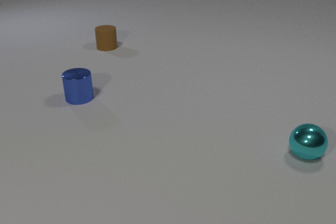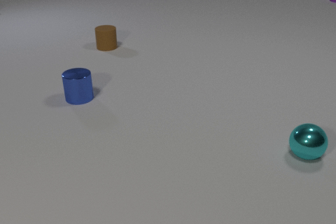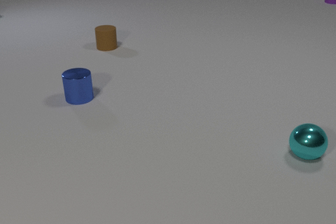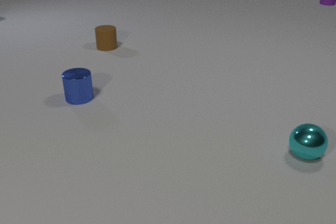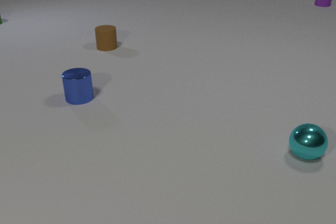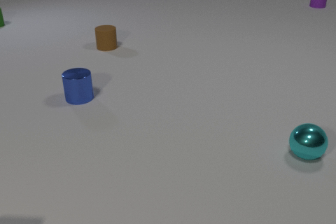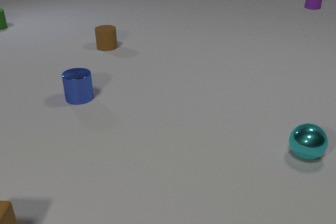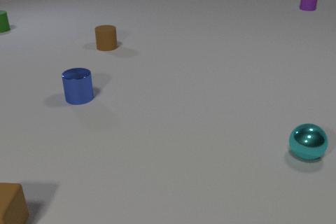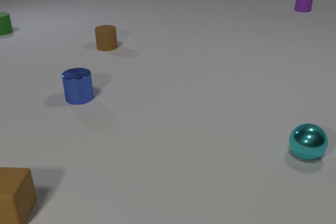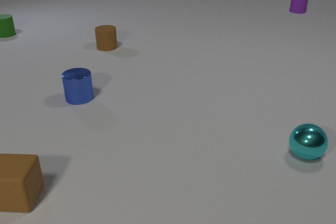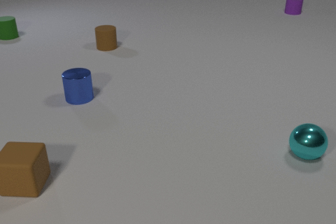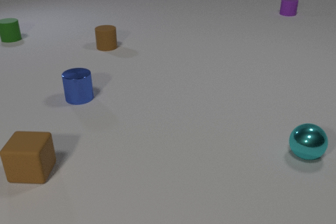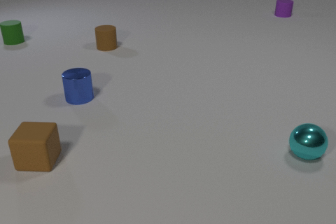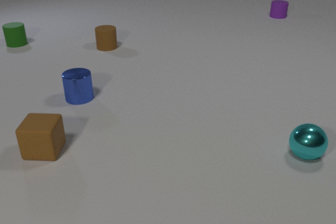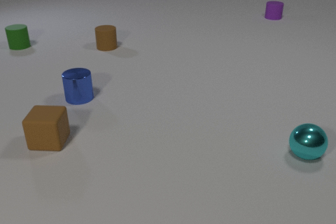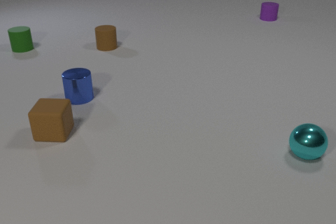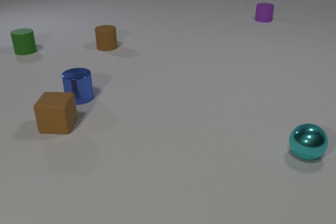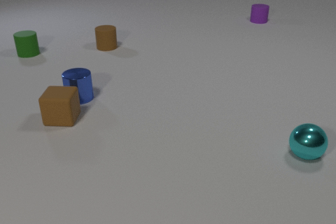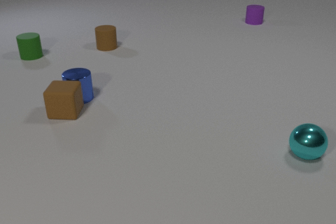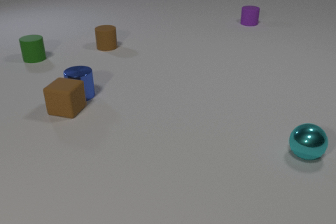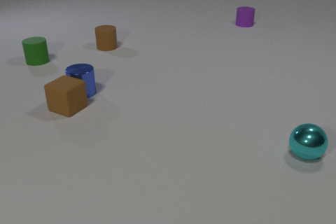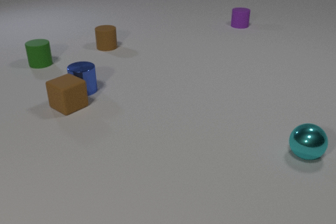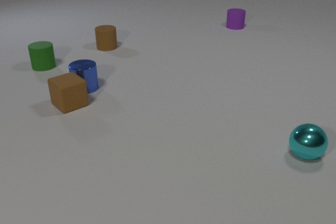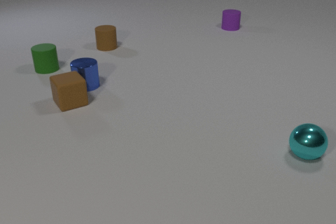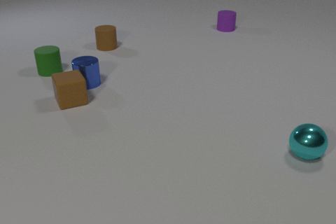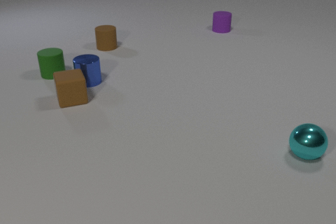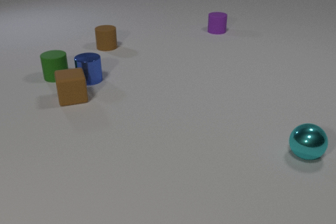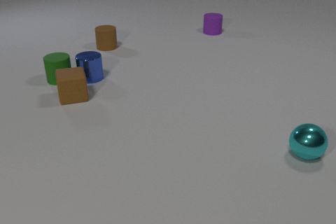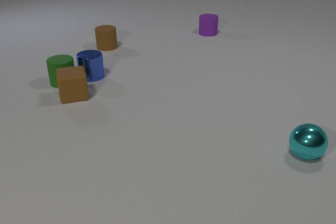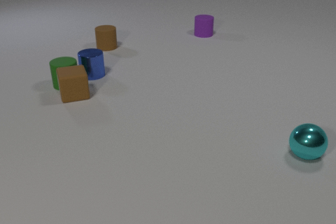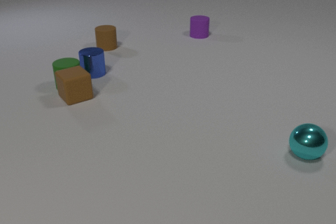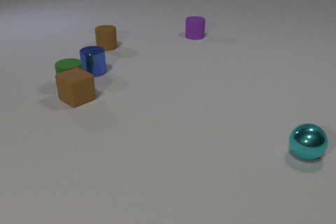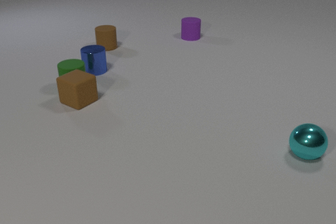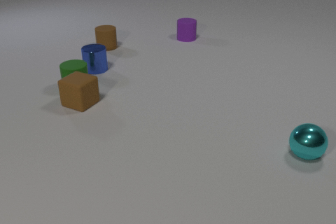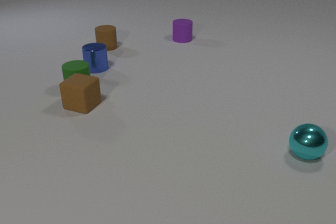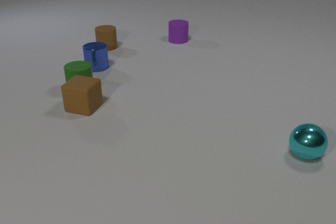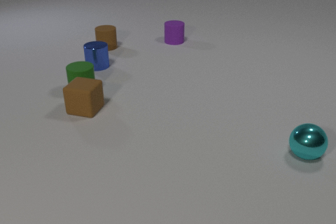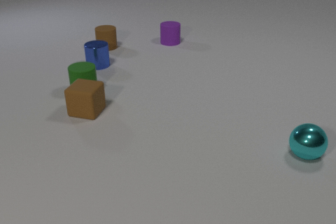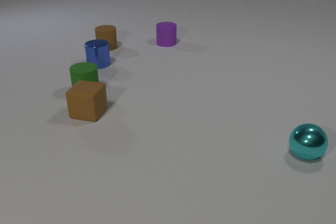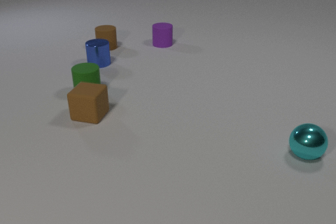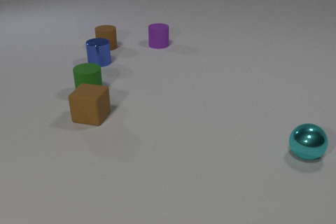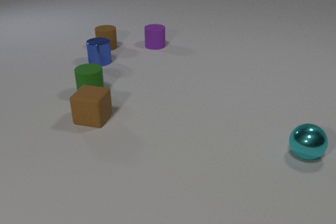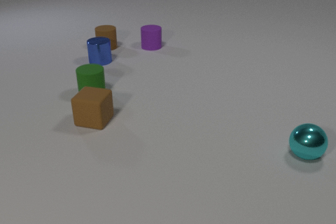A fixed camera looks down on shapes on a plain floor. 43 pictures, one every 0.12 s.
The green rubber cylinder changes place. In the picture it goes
toward the camera.
The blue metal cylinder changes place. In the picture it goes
away from the camera.
0.00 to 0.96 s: The brown rubber cube comes in at the bottom edge, slides away from the camera and to the right. The green rubber cylinder comes in at the left edge, slides toward the camera. The purple rubber cylinder slides toward the camera and to the left.
0.96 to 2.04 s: The brown rubber cube slides away from the camera. The green rubber cylinder slides toward the camera. The purple rubber cylinder slides toward the camera and to the left.
2.04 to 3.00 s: The brown rubber cube slides away from the camera, spins so that its near face slides to the left, clockwise seen from above. The blue metal cylinder slides away from the camera. The green rubber cylinder slides toward the camera. The purple rubber cylinder slides to the left and toward the camera. The brown rubber cube and the blue metal cylinder collide.
3.00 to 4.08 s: The brown rubber cube slides toward the camera and to the right, spins counterclockwise seen from above by about 45 degrees, its near face sliding to the right. The blue metal cylinder slides away from the camera. The green rubber cylinder slides toward the camera and to the right. The purple rubber cylinder slides to the left and toward the camera. The brown rubber cube and the green rubber cylinder collide.
4.08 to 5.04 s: The brown rubber cube slides toward the camera. The blue metal cylinder slides away from the camera. The green rubber cylinder slides to the right and toward the camera. The purple rubber cylinder slides to the left and toward the camera.
How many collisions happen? 2.
How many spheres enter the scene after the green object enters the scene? 0.
Are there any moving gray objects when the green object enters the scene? no.
